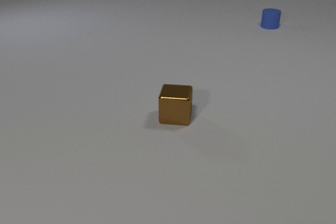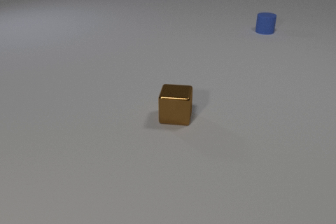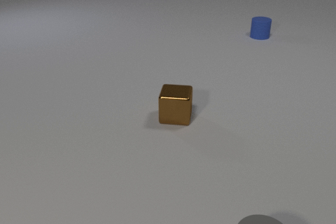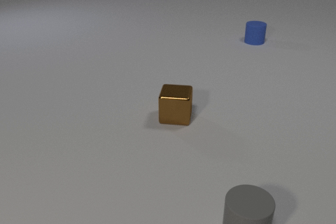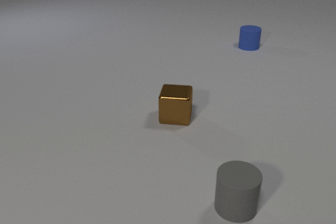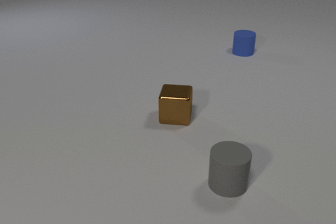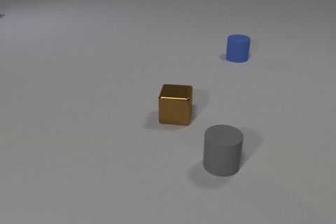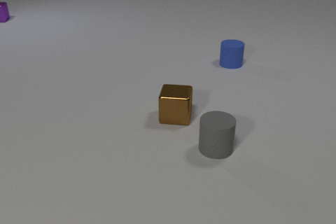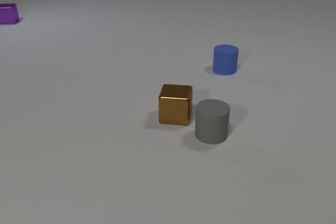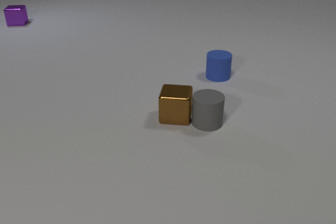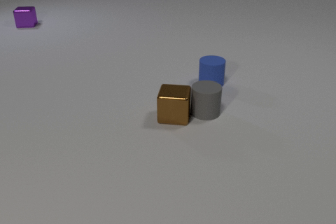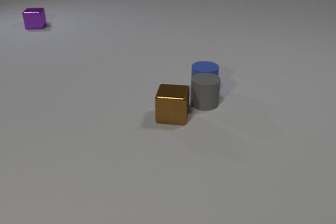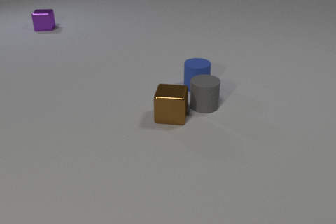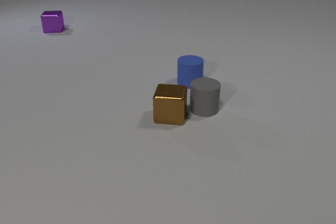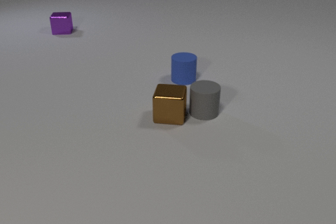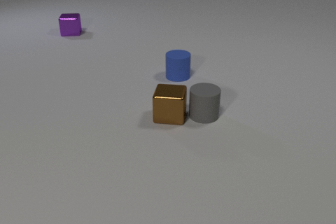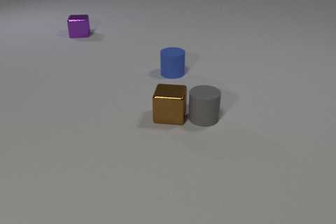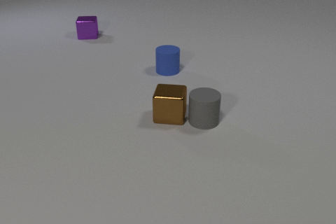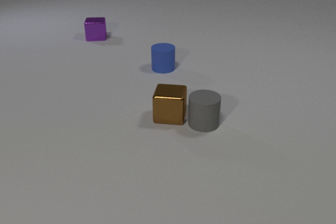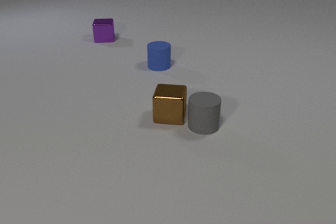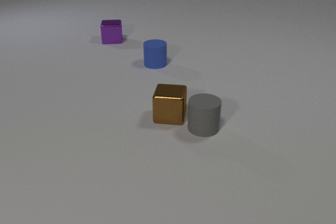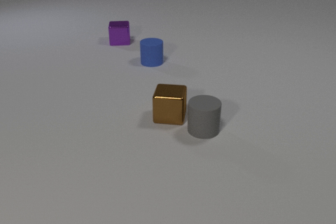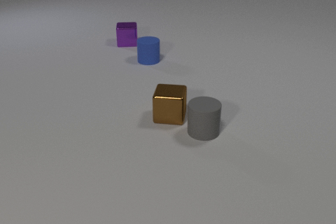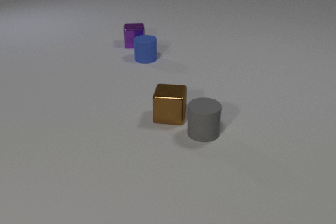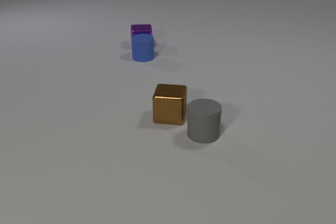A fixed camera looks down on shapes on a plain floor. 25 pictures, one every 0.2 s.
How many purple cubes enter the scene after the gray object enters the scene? 1.
How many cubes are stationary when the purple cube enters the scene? 1.
What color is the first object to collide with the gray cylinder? brown.
0.0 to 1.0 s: The gray rubber cylinder comes in at the bottom edge, slides away from the camera. The blue rubber cylinder slides toward the camera.
1.0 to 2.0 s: The gray rubber cylinder slides away from the camera. The blue rubber cylinder slides toward the camera. The purple metal cube comes in at the left edge, slides toward the camera and to the right. The gray rubber cylinder and the brown metal cube collide.
2.0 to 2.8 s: The gray rubber cylinder moves, and ends about where it began. The blue rubber cylinder slides to the left. The purple metal cube slides to the right and toward the camera. The gray rubber cylinder and the blue rubber cylinder collide.
2.8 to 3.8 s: The gray rubber cylinder slides toward the camera. The blue rubber cylinder slides away from the camera and to the left. The purple metal cube slides to the right and toward the camera.
3.8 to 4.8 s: The gray rubber cylinder slides toward the camera. The blue rubber cylinder slides away from the camera and to the left. The purple metal cube slides to the right and toward the camera.
